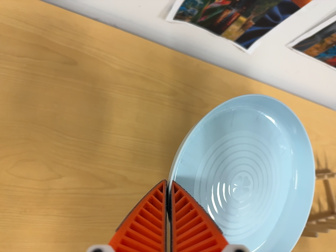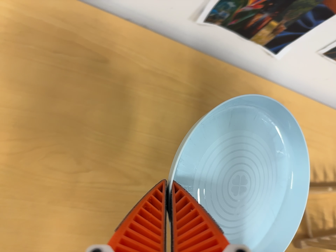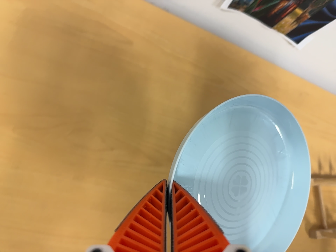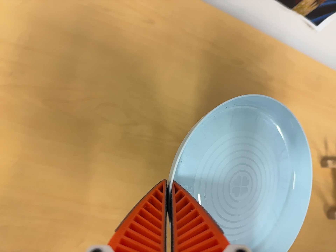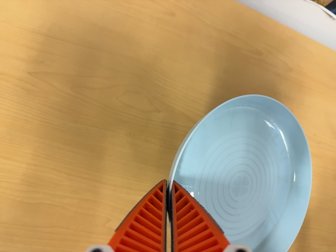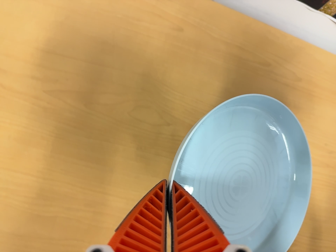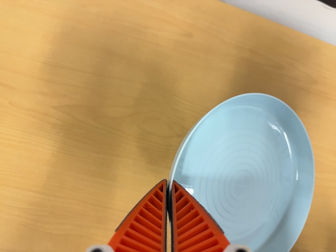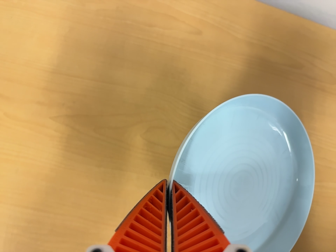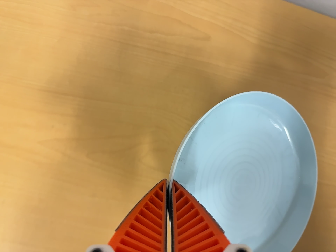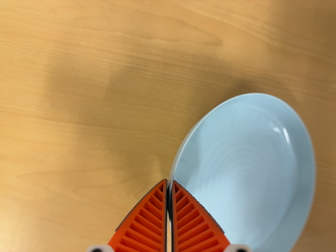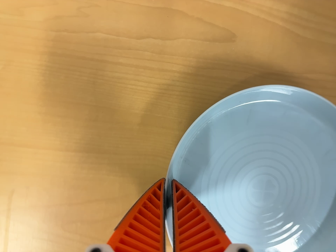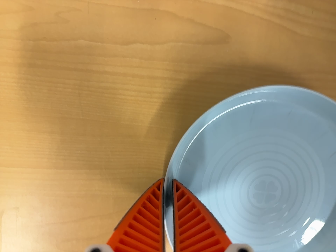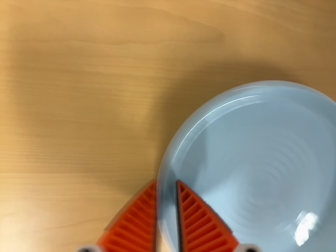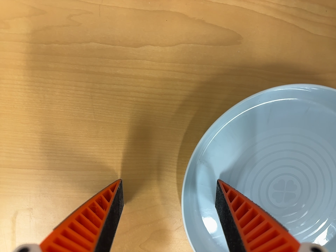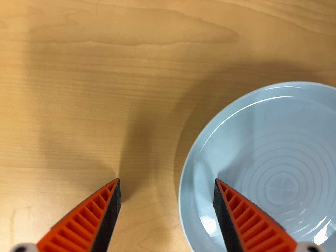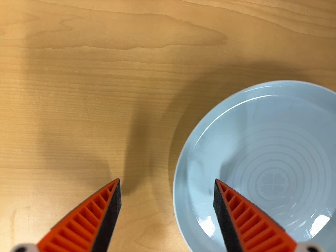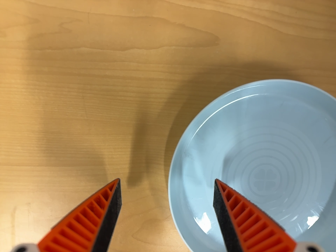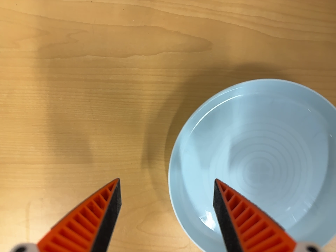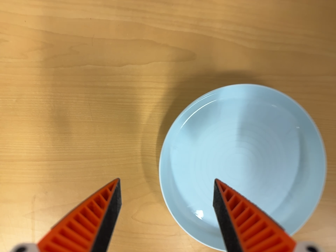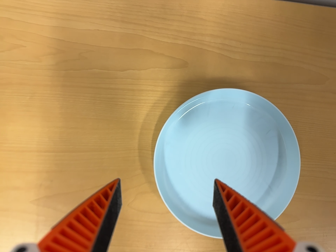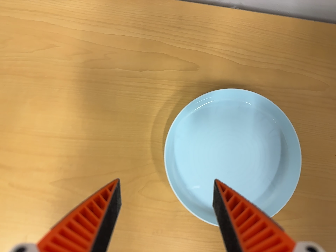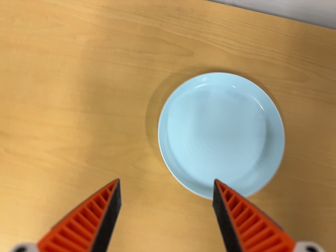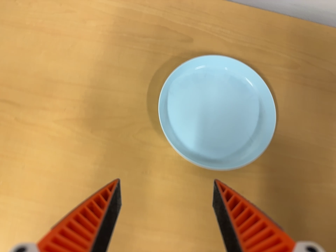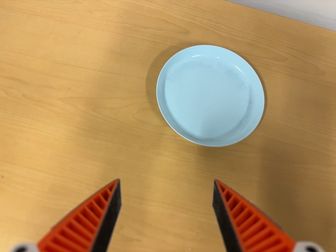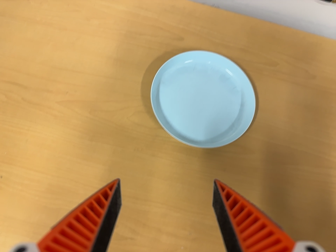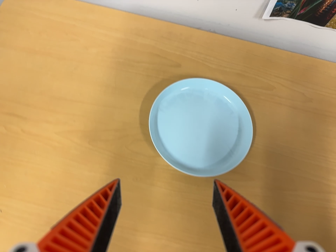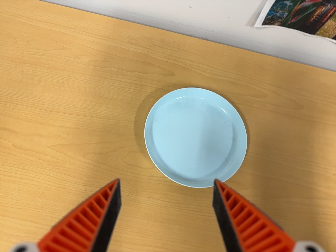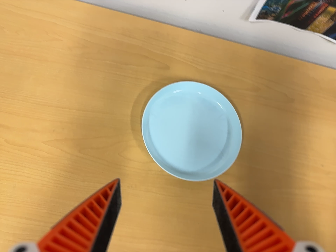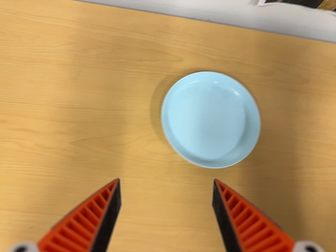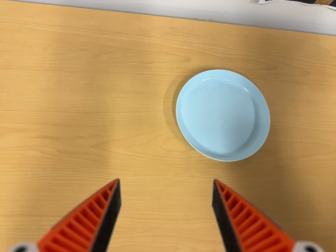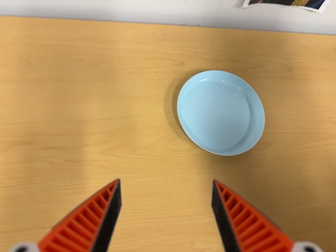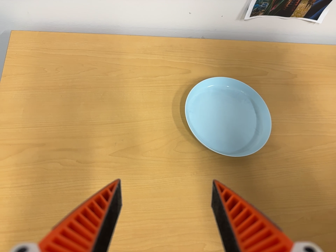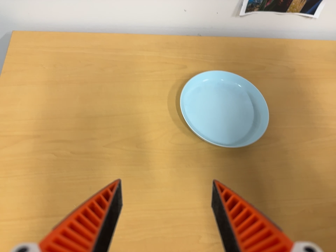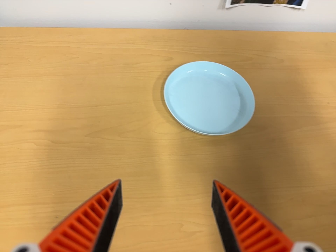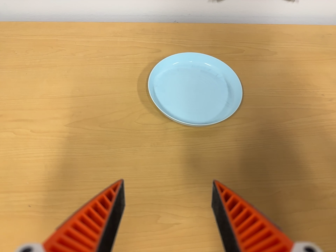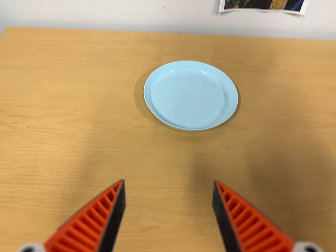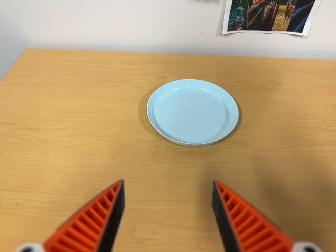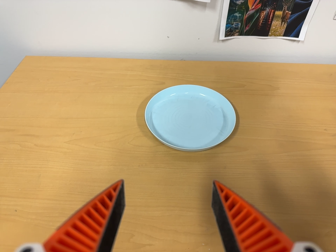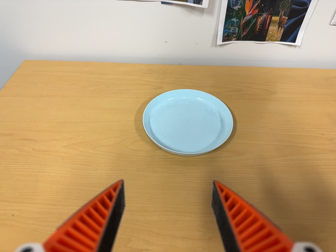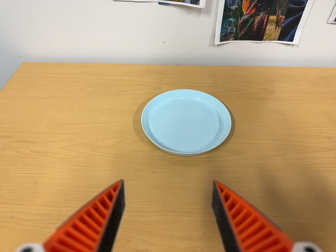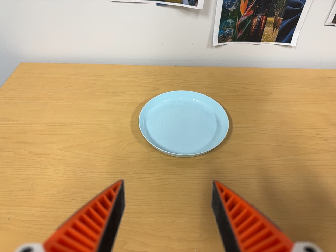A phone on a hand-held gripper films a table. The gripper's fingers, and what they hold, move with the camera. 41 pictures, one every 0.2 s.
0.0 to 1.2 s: The scene slides to the right, as the camera pans about 15 degrees to its left. It travels to its left, toward the bottom of its view and backward, about 12 cm, so close, fixed things drift to the right.
1.2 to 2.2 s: The camera pans to its left by about 10 degrees. It travels toward the top of its view and forward, about 32 cm. Its aim tips toward the bottom of its view by about 20 degrees.
2.2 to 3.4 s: The camera shifts only a little, or ends up much as it began.
3.4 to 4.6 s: The camera travels toward the bottom of its view and backward, about 30 cm. Its aim tips toward the top of its view by about 20 degrees. It rolls about its line of sight by about 10 degrees, and the scene rotates clockwise.
4.6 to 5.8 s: The camera travels to its left, toward the top of its view and backward, about 12 cm. It rolls about its line of sight by about 10 degrees, and the scene rotates counterclockwise.
5.8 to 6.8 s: The camera travels toward the bottom of its view and to its right, about 18 cm. Its aim tips toward the top of its view by about 15 degrees.
6.8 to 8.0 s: The camera travels to its right, about 9 cm. Its aim tips toward the top of its view by about 10 degrees, and the scene shifts downward.
The film runs backward here.
